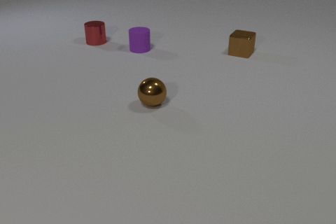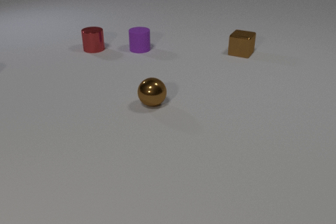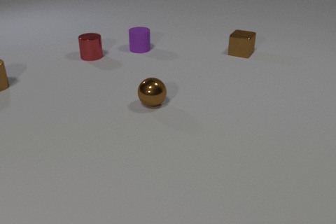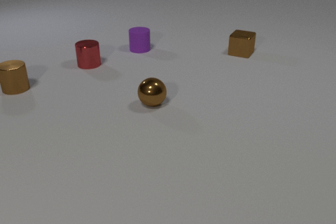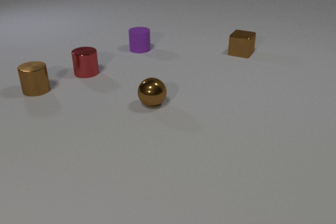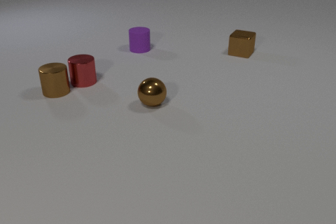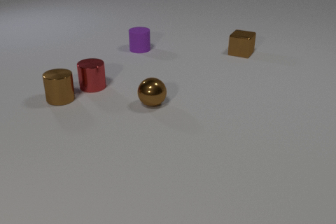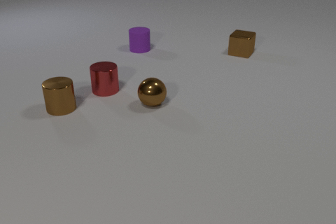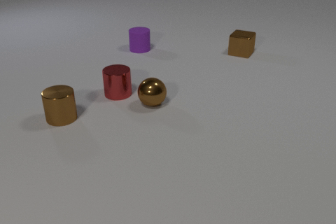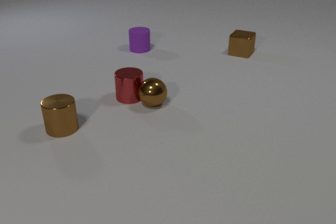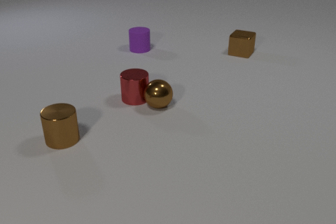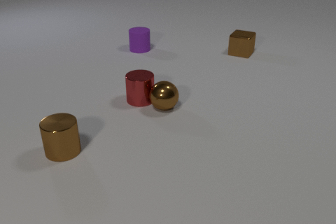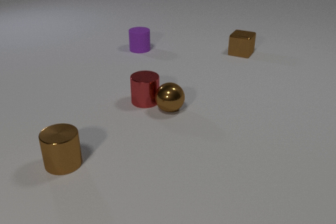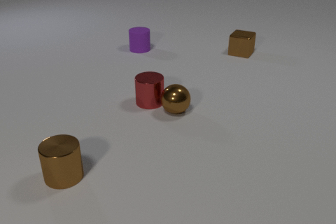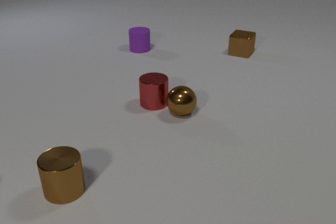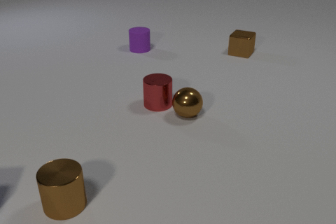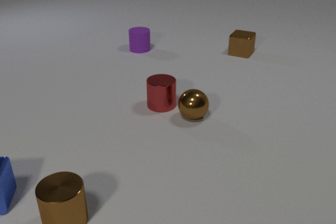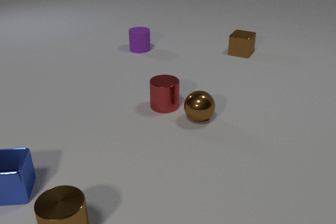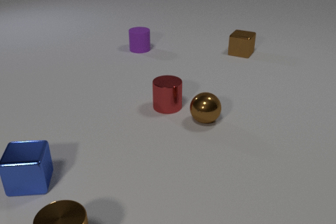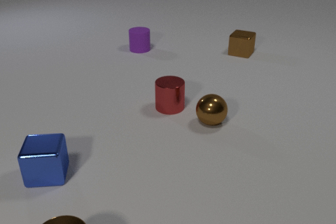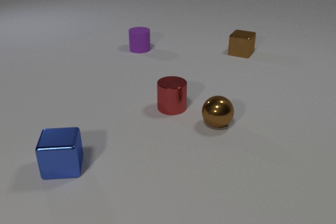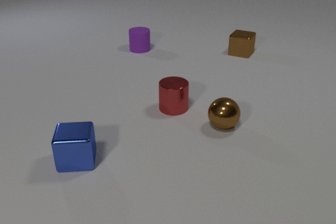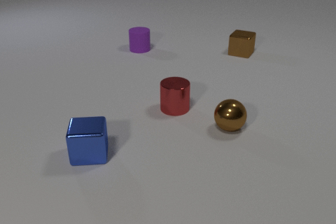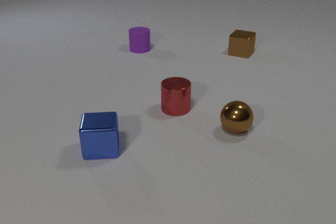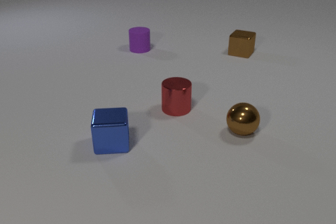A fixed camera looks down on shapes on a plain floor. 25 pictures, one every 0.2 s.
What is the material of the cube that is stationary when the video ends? metal.
Are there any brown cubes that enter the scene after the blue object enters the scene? no.
How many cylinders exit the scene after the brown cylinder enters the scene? 1.
0.0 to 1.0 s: The red metal cylinder slides toward the camera. The brown metal cylinder comes in at the left edge, slides to the right and toward the camera.
1.0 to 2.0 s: The red metal cylinder slides to the right and toward the camera. The brown metal cylinder slides toward the camera. The brown metal sphere rolls to the right. The red metal cylinder and the brown metal cylinder collide. The red metal cylinder and the brown metal sphere collide.
2.0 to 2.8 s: The red metal cylinder slides to the right and toward the camera. The brown metal cylinder slides toward the camera. The brown metal sphere rolls to the right and toward the camera.
2.8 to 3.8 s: The red metal cylinder slides to the right and toward the camera. The brown metal cylinder slides toward the camera. The brown metal sphere rolls to the right and toward the camera. The blue metal cube comes in at the left edge, slides to the right.
3.8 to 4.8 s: The red metal cylinder slides to the right. The brown metal cylinder leaves at the bottom edge. The brown metal sphere rolls to the right and toward the camera. The blue metal cube slides to the right and away from the camera.
